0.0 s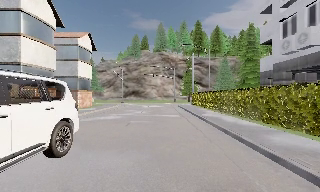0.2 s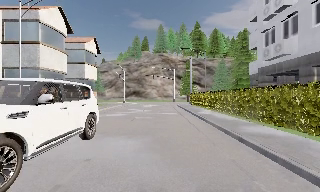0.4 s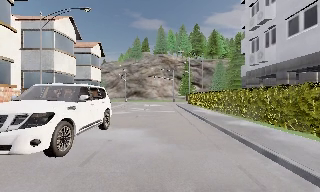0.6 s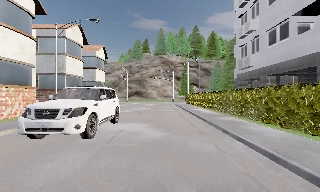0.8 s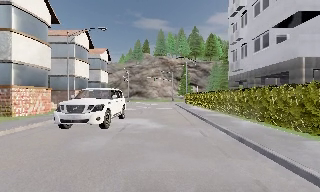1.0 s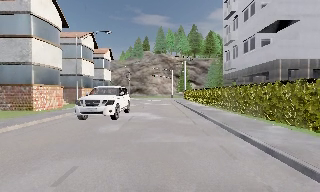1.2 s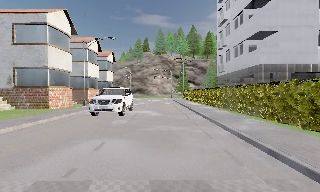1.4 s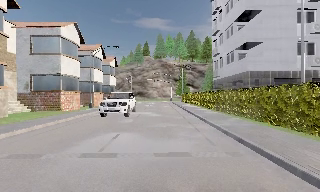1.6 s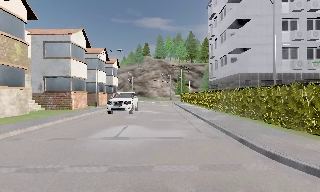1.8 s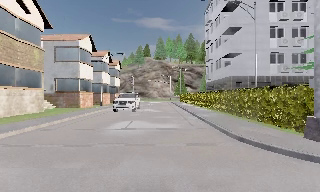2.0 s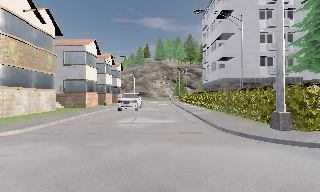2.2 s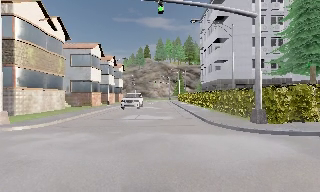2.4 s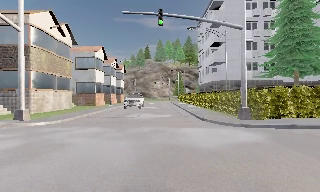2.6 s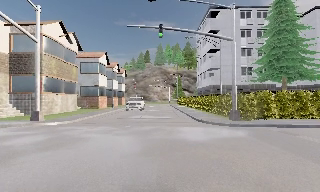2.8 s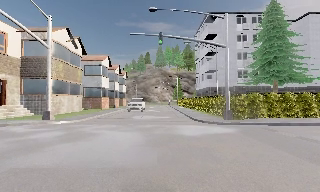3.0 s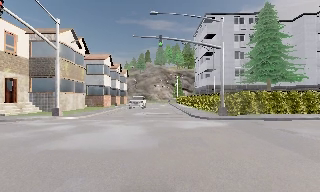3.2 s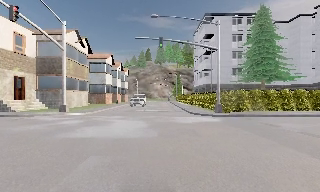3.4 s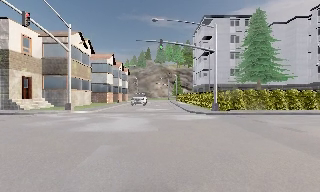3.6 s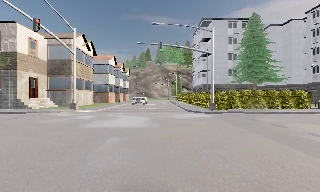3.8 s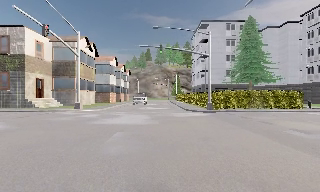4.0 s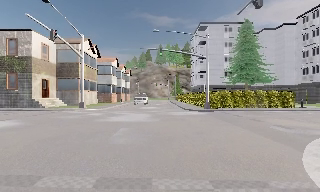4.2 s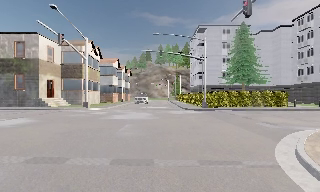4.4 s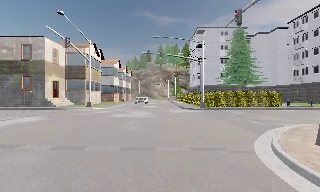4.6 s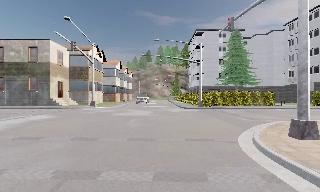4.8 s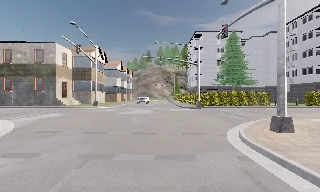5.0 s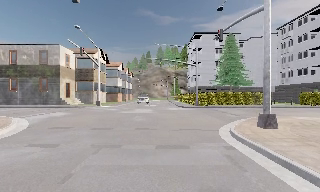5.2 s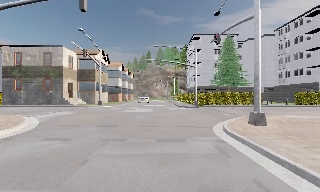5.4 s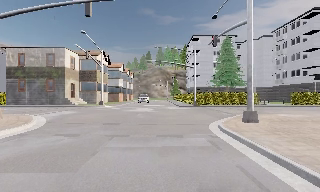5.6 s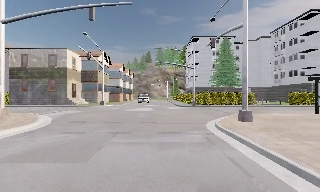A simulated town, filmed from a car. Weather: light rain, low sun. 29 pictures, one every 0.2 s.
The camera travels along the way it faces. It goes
backward.
0.0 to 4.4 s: The camera travels backward, about 30 m, so what stands in front gets smaller. It loses speed.
4.4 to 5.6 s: The camera travels backward, about 4.5 m, so what stands in front gets smaller. It loses speed.
The film runs backward here.
